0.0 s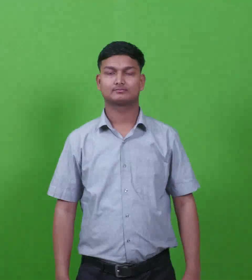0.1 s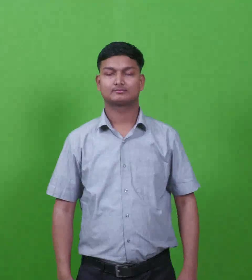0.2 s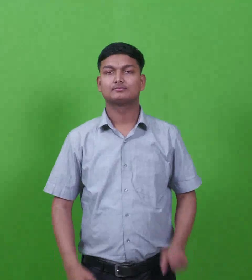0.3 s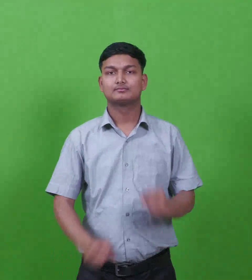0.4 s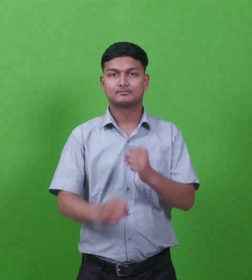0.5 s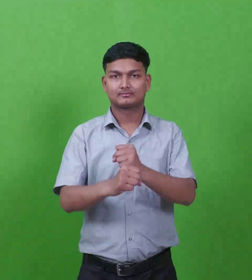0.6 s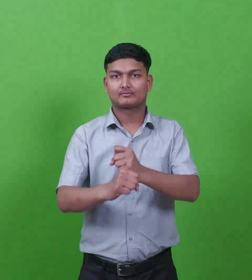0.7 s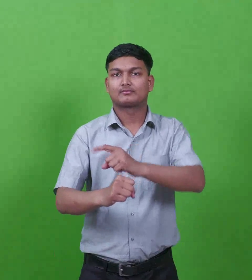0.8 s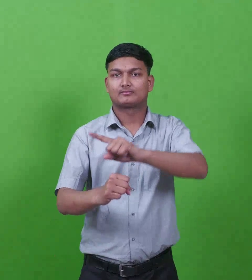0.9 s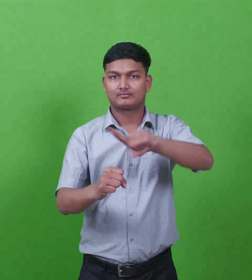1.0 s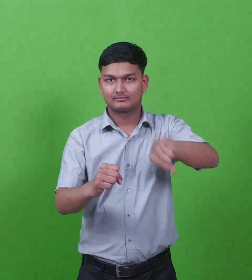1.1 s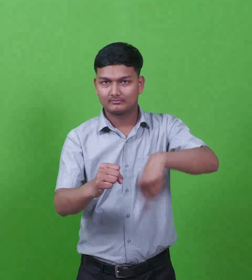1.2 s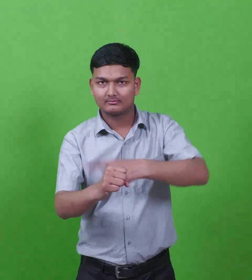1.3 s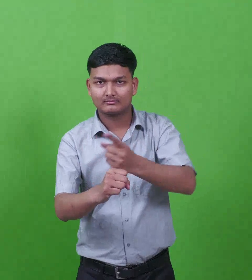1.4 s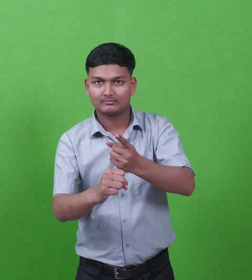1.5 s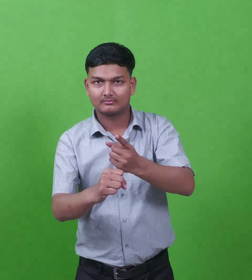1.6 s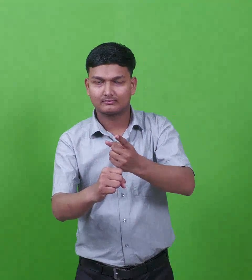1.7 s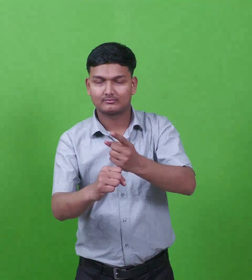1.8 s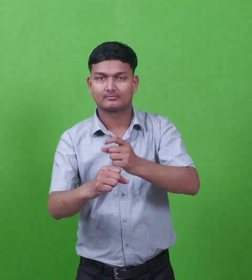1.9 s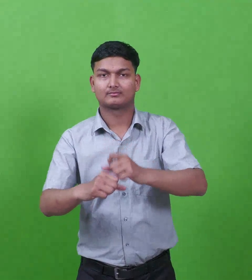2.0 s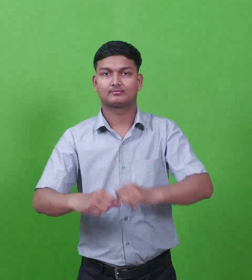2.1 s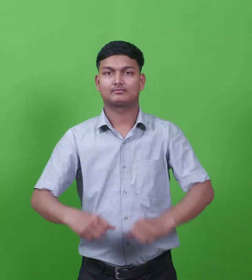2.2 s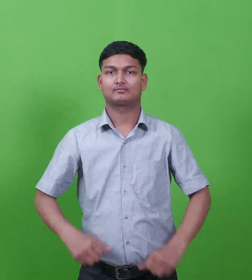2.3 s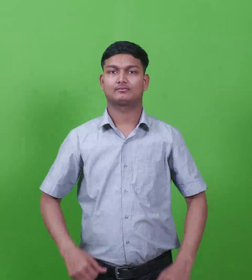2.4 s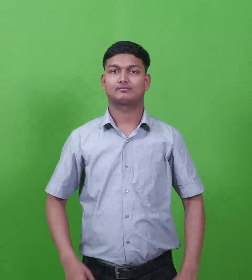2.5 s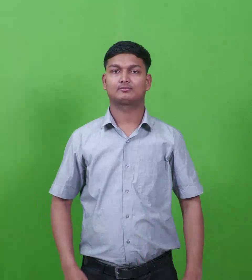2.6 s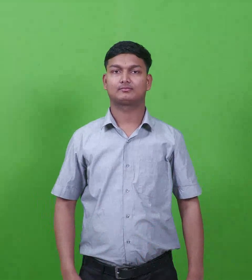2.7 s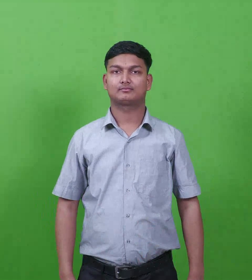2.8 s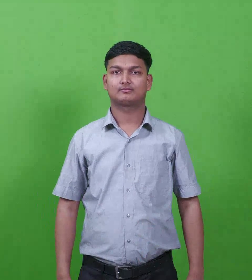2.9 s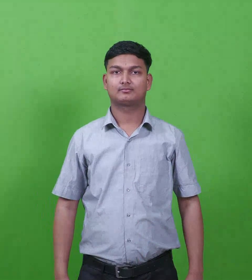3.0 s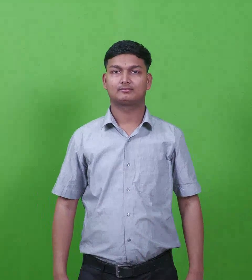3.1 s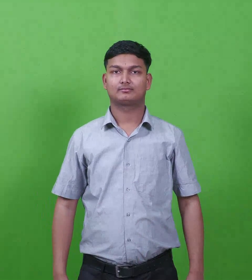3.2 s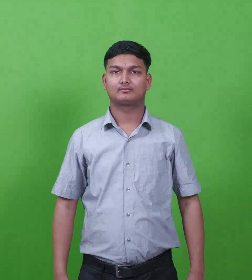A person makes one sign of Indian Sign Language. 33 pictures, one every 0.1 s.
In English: galilee
